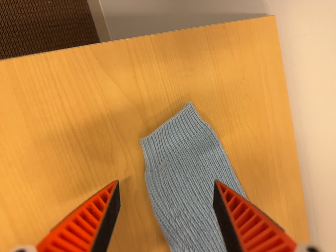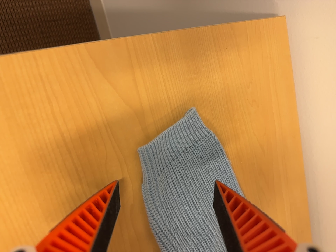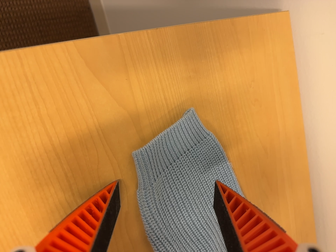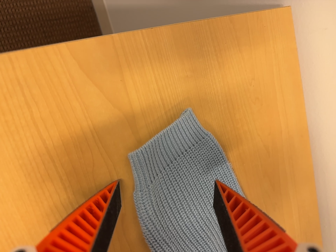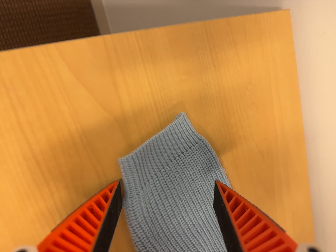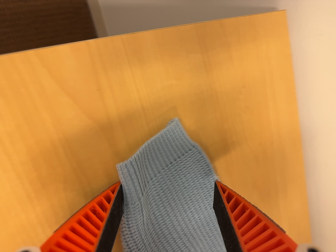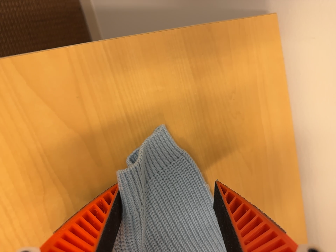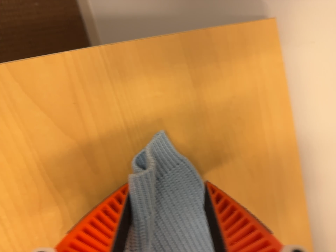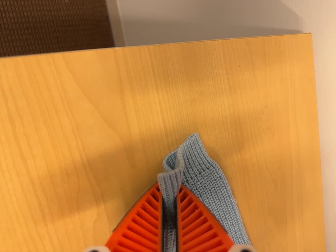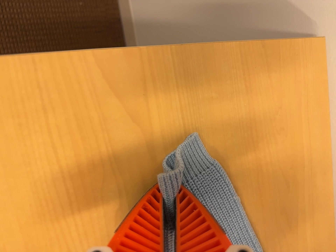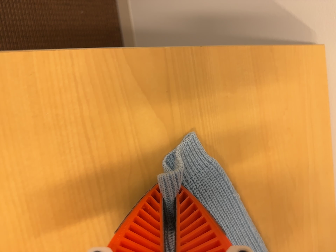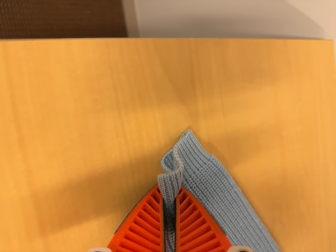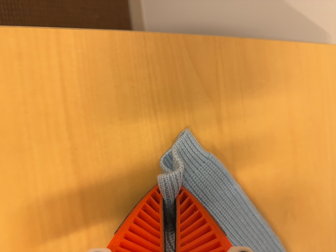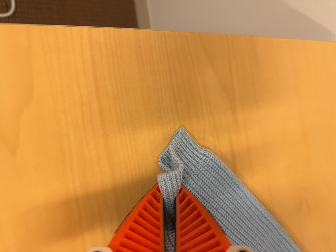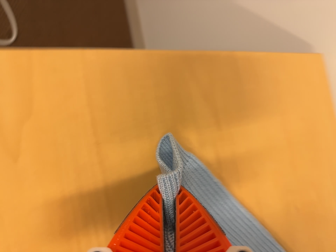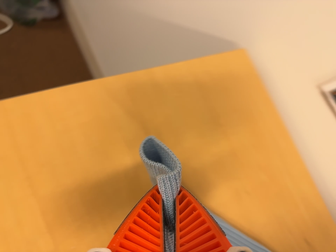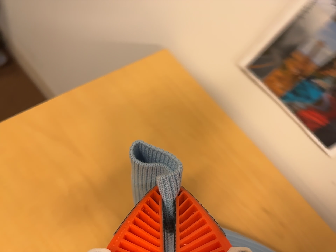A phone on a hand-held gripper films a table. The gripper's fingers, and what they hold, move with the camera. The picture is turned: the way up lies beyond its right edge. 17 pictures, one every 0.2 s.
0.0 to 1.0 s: The camera travels forward, about 7 cm, so what stands in front looms larger.
1.0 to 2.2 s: The camera travels to its left, about 8 cm, so close, fixed things drift to the right.
2.2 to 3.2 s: The camera travels to its right, backward and toward the bottom of its view, about 18 cm, so close, fixed things drift to the left. Its aim tips toward the top of its view by about 15 degrees. It rolls about its line of sight by about 30 degrees, and the scene rotates counterclockwise.
The film runs forward here.
